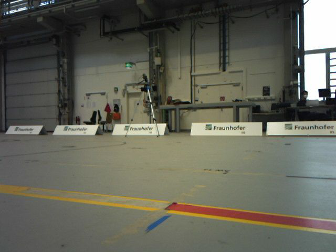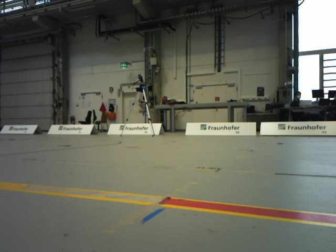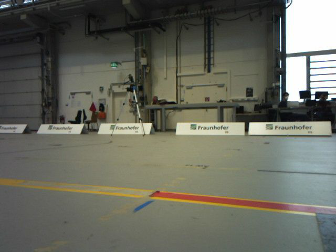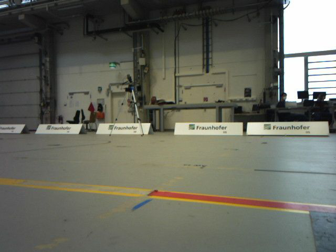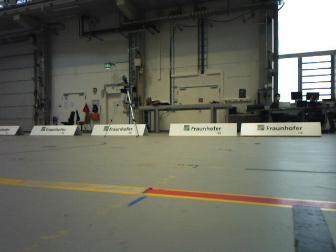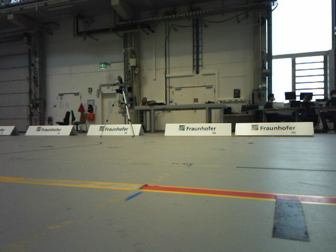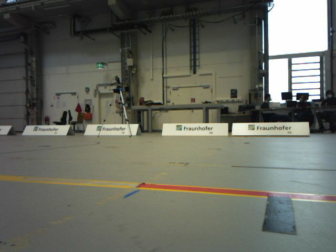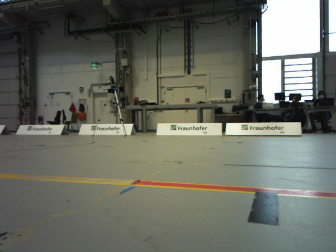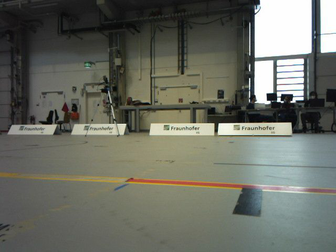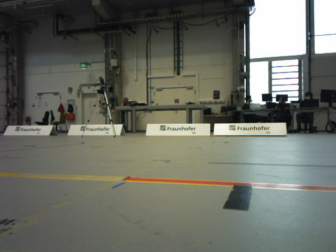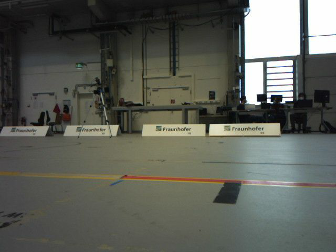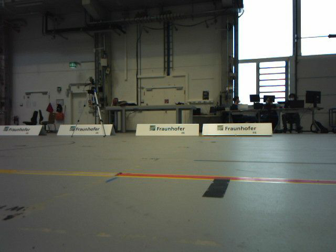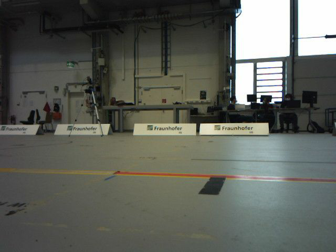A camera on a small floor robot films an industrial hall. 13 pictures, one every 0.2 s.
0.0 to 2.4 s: The camera swings to its right by about 10 degrees, and the scene slides to the left. It travels backward, about 0.5 m, so what stands in front gets smaller.
The film runs backward here.
